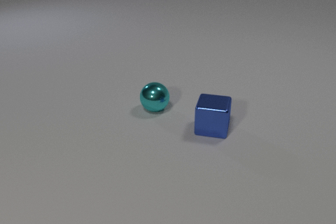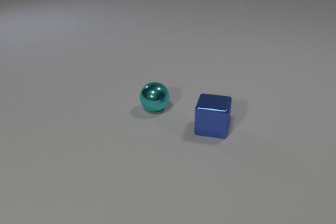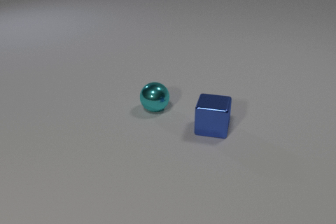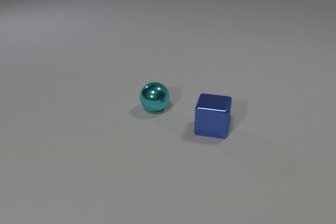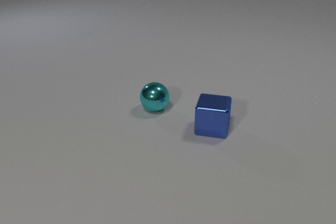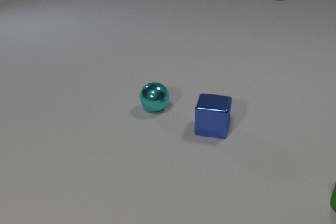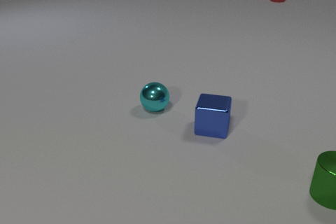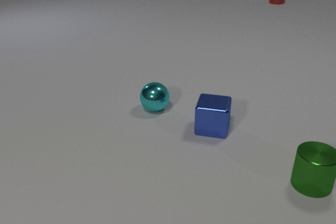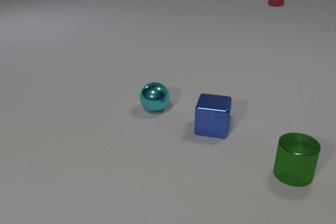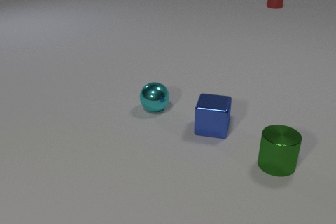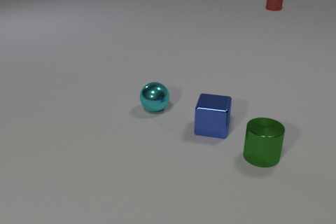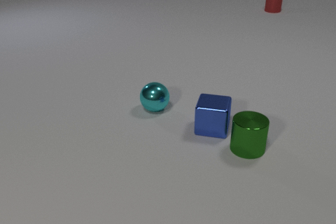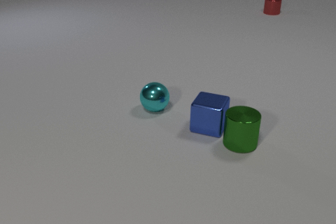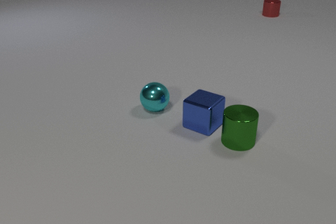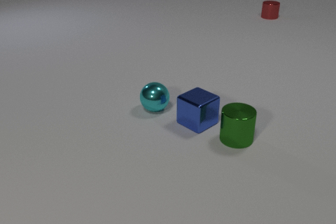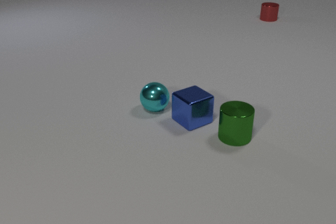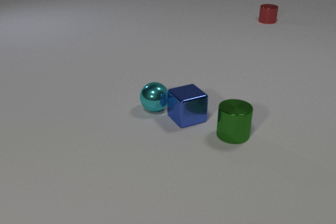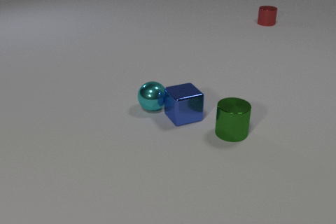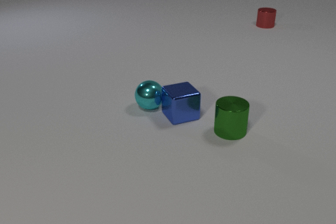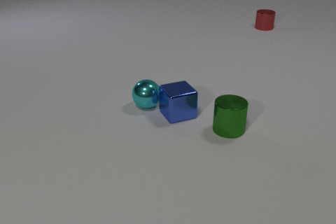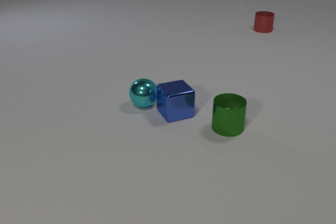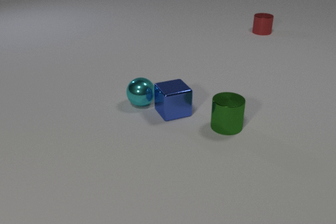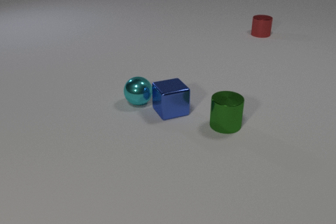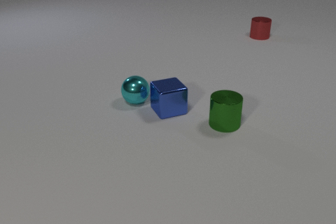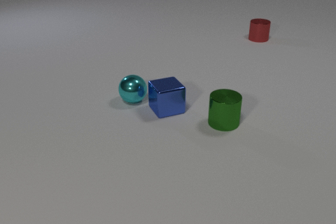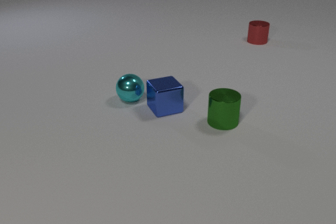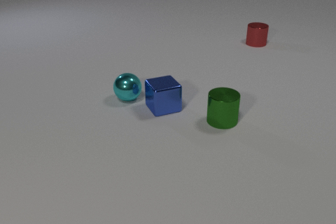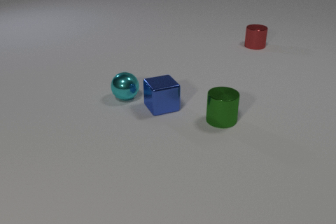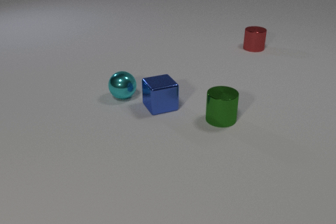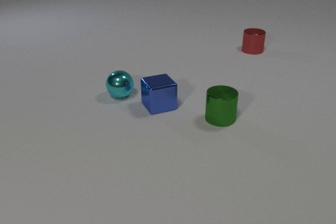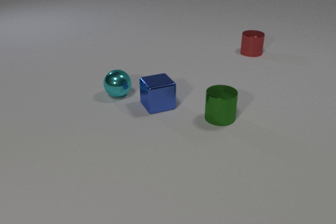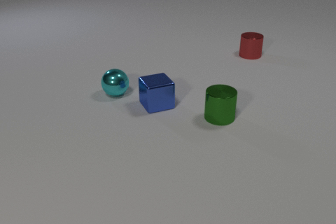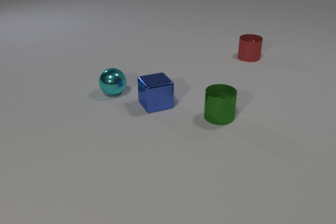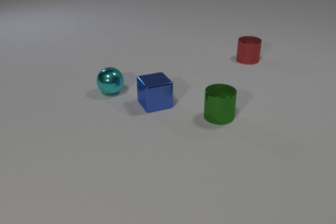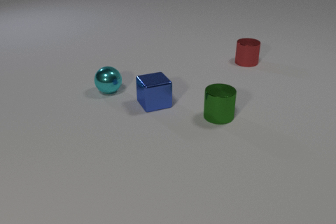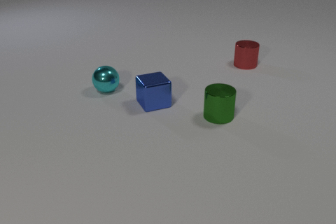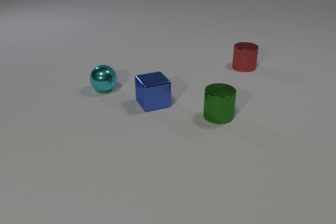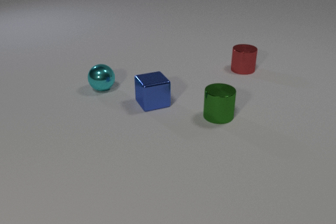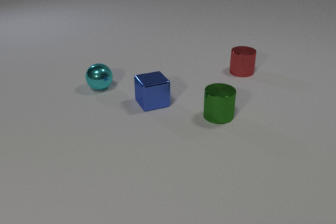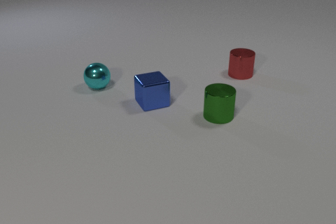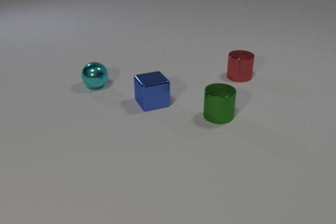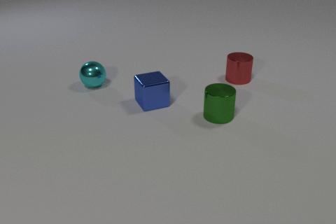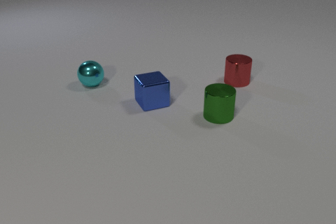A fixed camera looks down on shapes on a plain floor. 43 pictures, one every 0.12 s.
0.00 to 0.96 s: The green metal cylinder comes in at the right edge, slides to the left and away from the camera. The red metal cylinder comes in at the top edge, slides toward the camera.
0.96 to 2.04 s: The green metal cylinder slides to the left and away from the camera. The blue metal cube slides to the left and away from the camera, spins clockwise seen from above by about 45 degrees, its near face sliding to the left. The red metal cylinder slides toward the camera. The green metal cylinder and the blue metal cube collide. The blue metal cube and the cyan metal sphere collide.
2.04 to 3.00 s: The green metal cylinder slides away from the camera and to the left. The blue metal cube slides to the left and away from the camera. The red metal cylinder slides toward the camera. The cyan metal sphere rolls to the left and away from the camera.
3.00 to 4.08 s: The green metal cylinder slides away from the camera. The blue metal cube slides to the left and away from the camera. The red metal cylinder slides toward the camera. The cyan metal sphere rolls to the left and away from the camera.
4.08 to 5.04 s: The red metal cylinder slides toward the camera. The cyan metal sphere rolls away from the camera and to the left.
How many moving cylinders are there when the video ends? 1.
How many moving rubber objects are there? 0.
What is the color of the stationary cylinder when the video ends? green.
